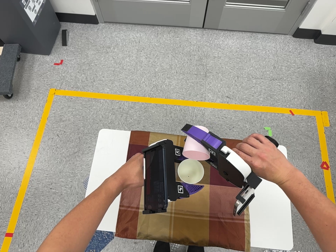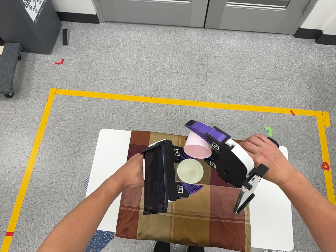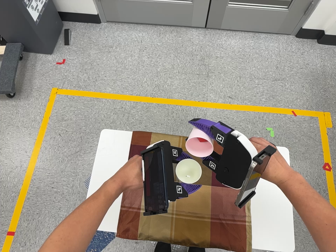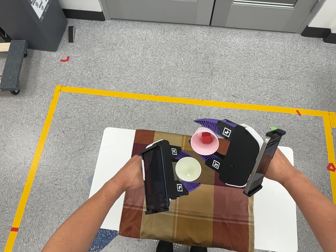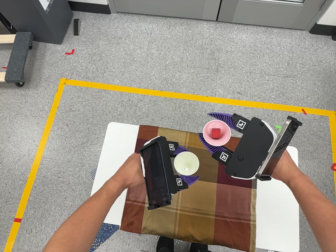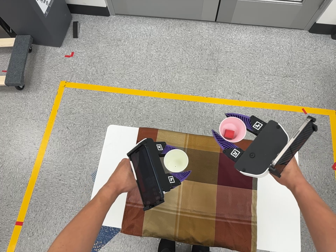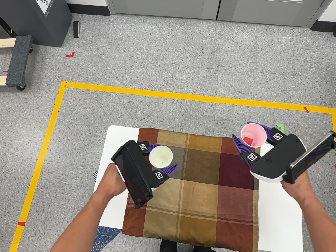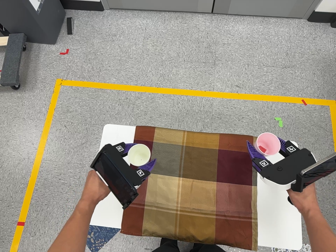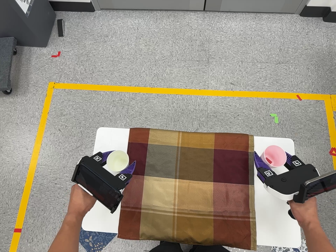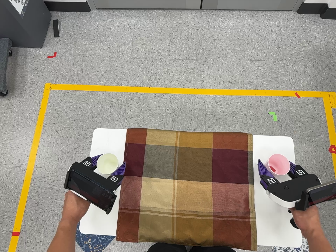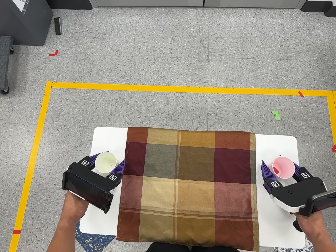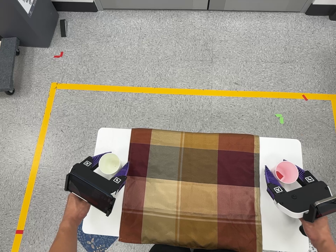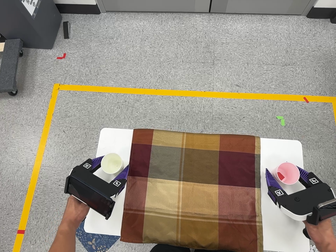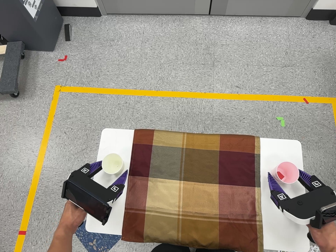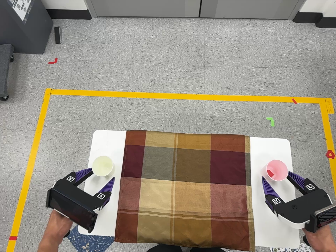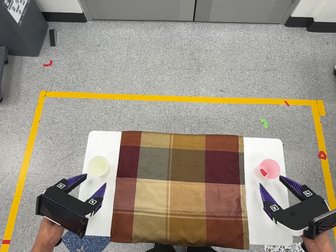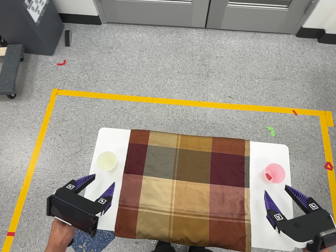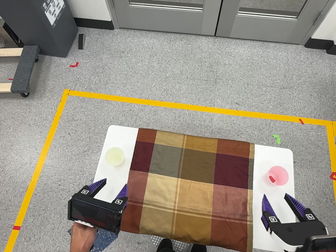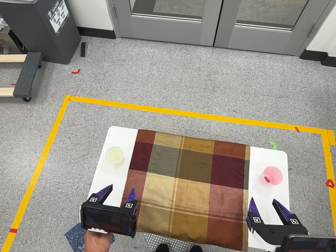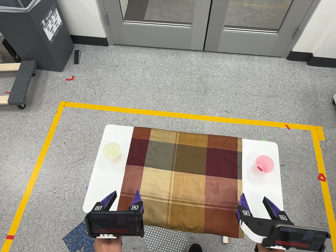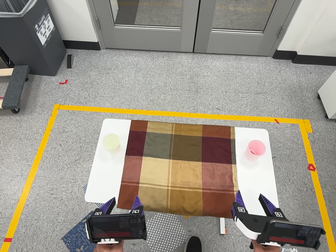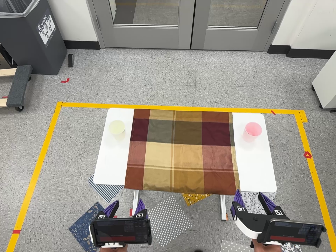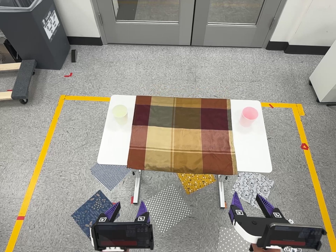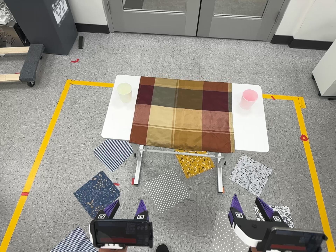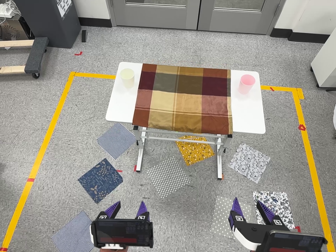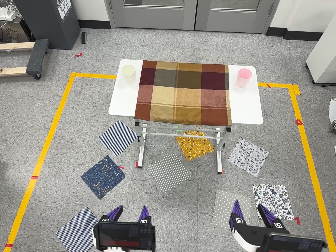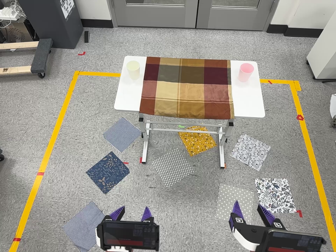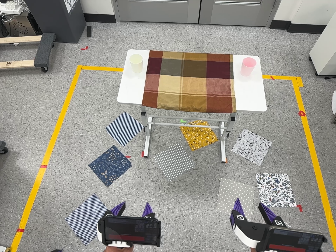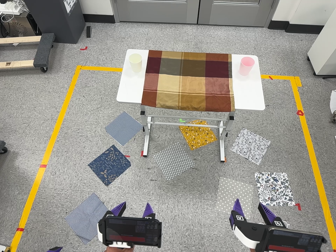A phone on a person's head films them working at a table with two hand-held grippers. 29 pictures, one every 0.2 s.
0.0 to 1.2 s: The camera shifts only a little, or ends up much as it began.
1.2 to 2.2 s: The camera travels forward, about 6 cm, so what stands in front looms larger.
2.2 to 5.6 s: The camera travels toward the bottom of its view and backward, about 90 cm, so close, fixed things drift upward. Its aim tips toward the top of its view by about 15 degrees.
The film runs backward here.
